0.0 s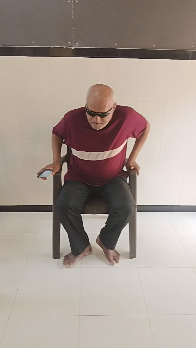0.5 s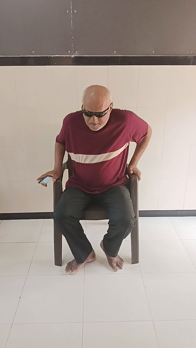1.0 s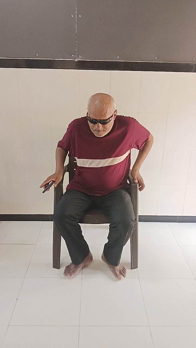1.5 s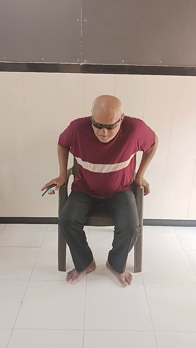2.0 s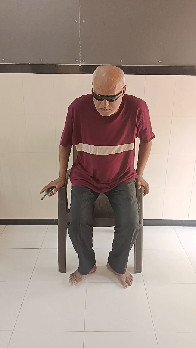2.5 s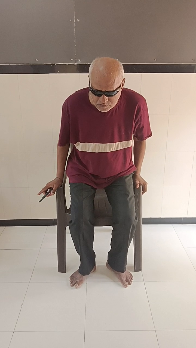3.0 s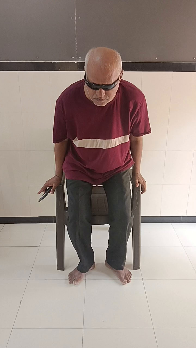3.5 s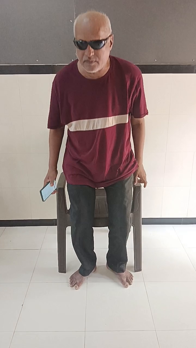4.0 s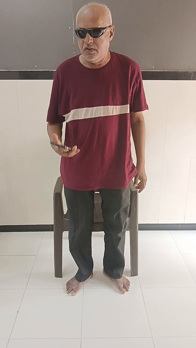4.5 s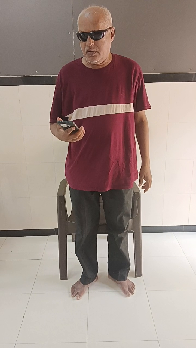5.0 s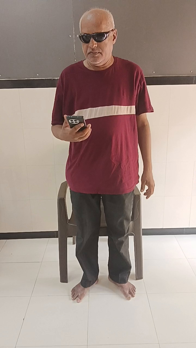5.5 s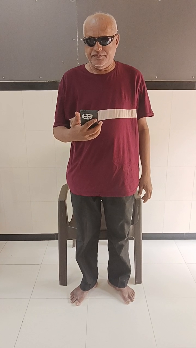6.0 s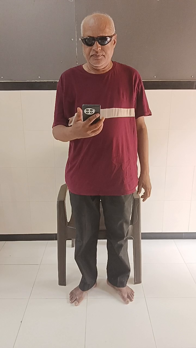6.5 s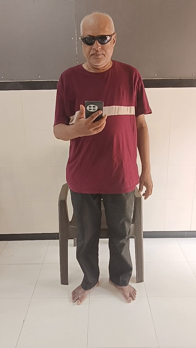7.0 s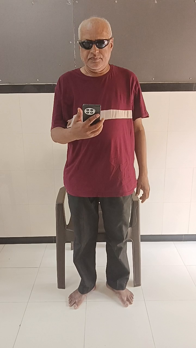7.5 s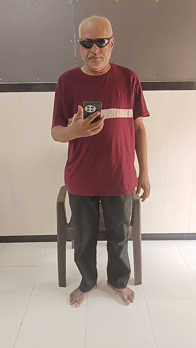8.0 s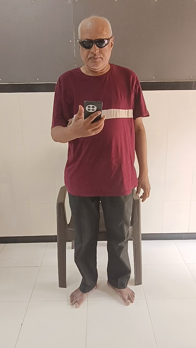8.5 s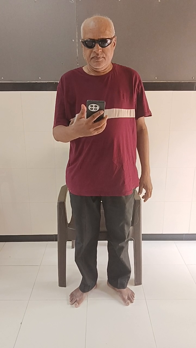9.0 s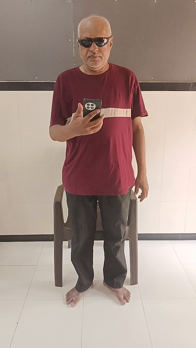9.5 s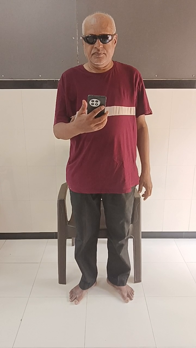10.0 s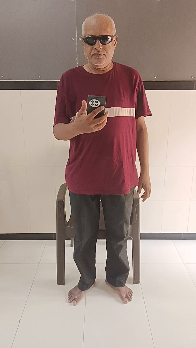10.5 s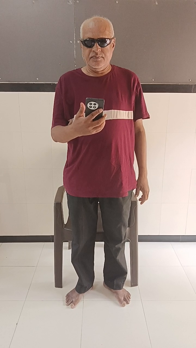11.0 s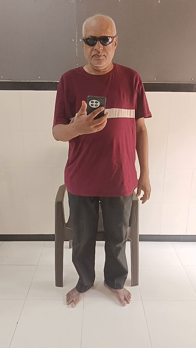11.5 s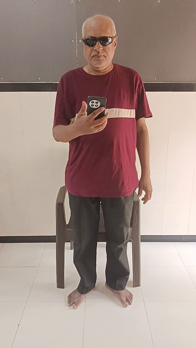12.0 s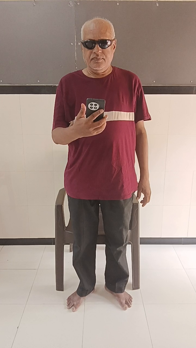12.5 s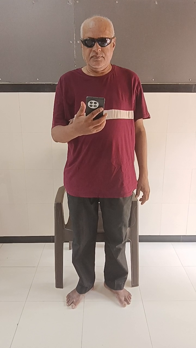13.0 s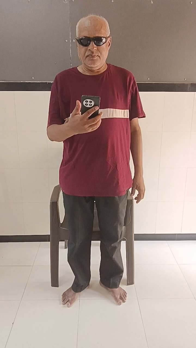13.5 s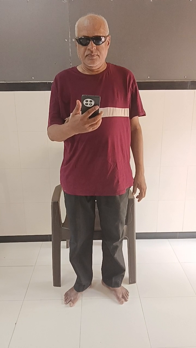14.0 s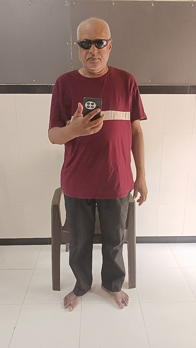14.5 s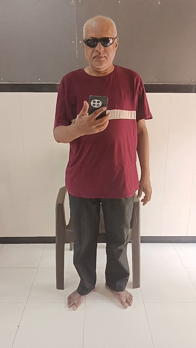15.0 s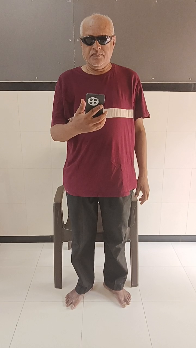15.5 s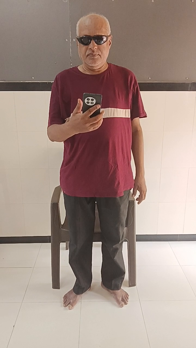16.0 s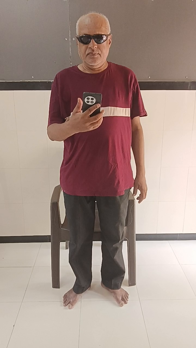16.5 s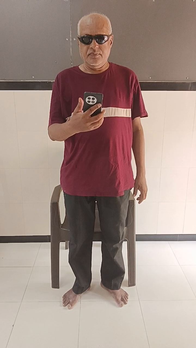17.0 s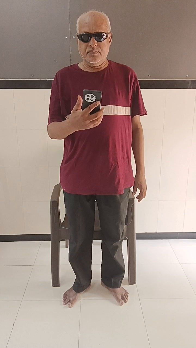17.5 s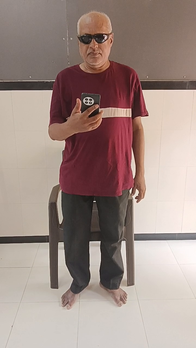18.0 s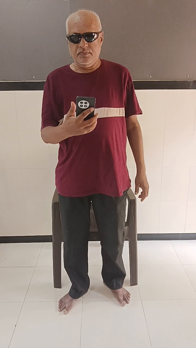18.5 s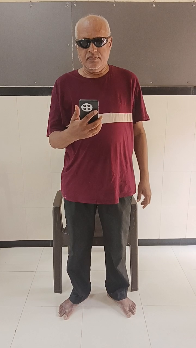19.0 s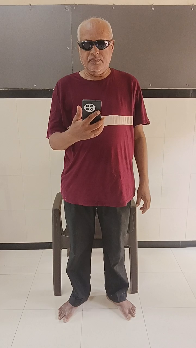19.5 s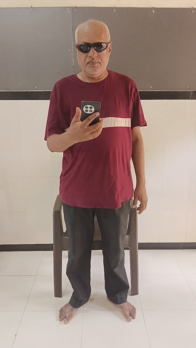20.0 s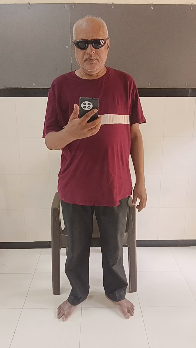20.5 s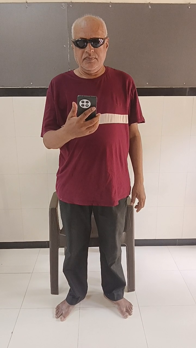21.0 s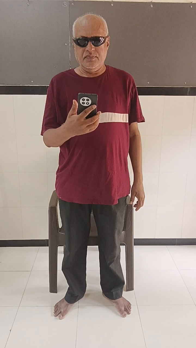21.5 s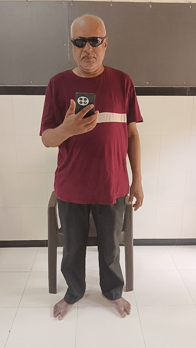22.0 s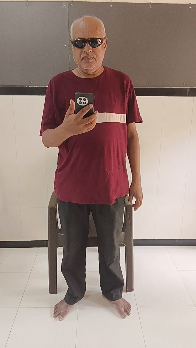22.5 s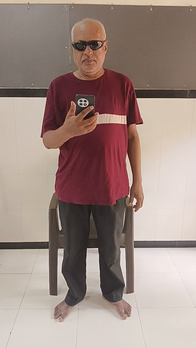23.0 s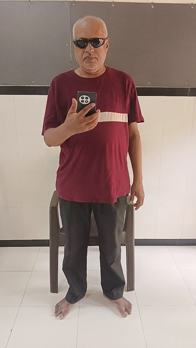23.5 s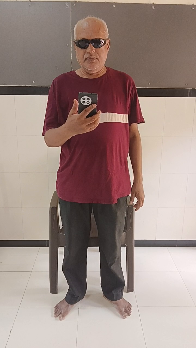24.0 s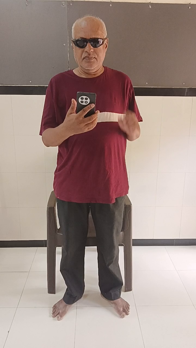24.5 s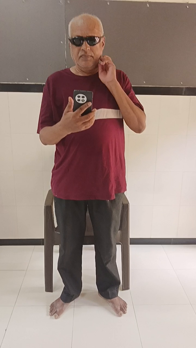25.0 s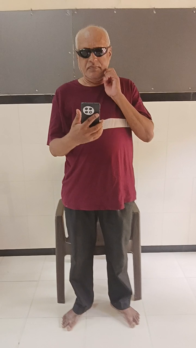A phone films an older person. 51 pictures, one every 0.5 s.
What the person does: Standing.
